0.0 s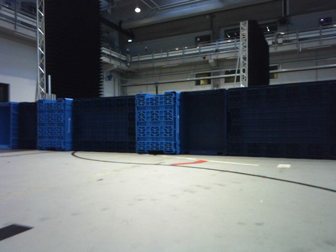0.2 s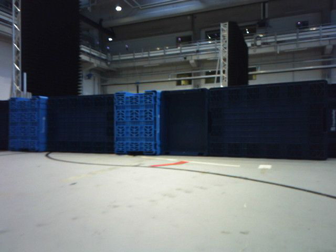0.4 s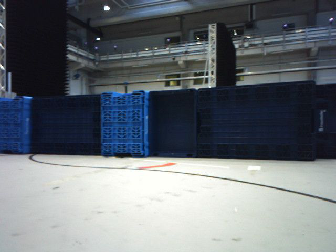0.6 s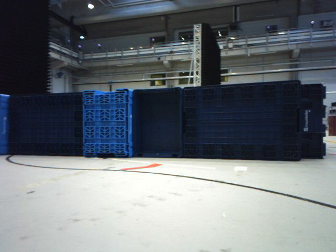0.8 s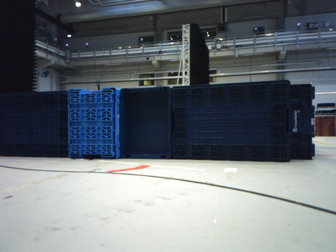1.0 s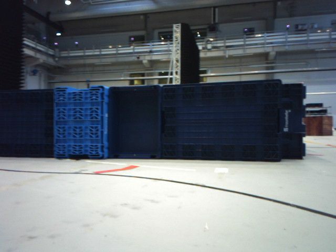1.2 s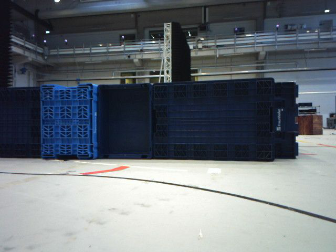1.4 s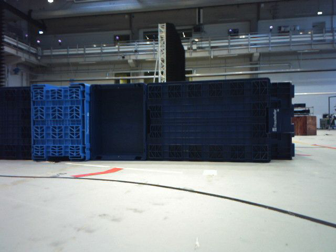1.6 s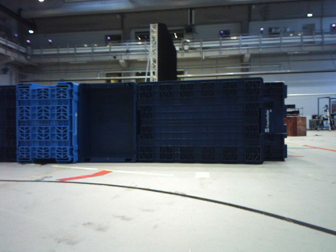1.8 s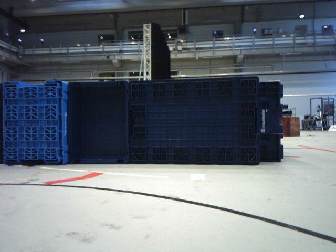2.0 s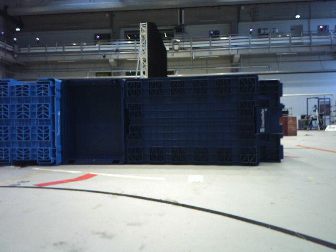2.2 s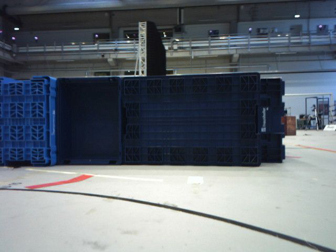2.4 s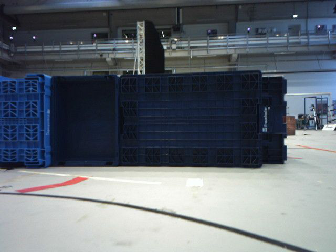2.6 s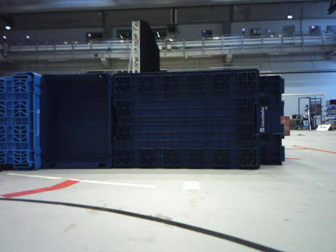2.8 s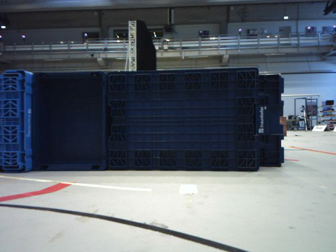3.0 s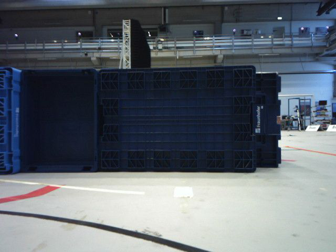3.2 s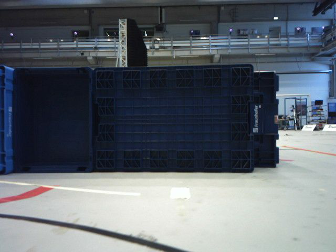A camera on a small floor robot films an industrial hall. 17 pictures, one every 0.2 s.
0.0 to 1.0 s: The camera swings to its right by about 15 degrees, and the scene slides to the left. It travels forward, about 0.2 m, so what stands in front looms larger.
1.0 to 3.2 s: The scene slides to the left, as the camera pans about 10 degrees to its right. It travels forward, about 0.4 m, so what stands in front looms larger.
The film runs forward here.
